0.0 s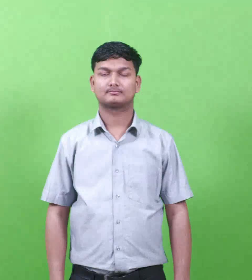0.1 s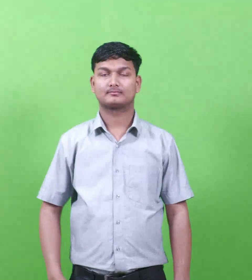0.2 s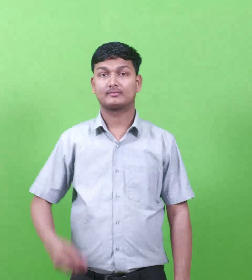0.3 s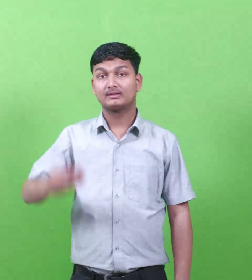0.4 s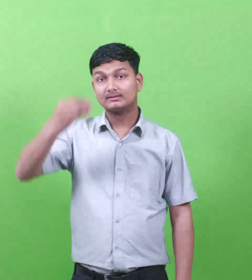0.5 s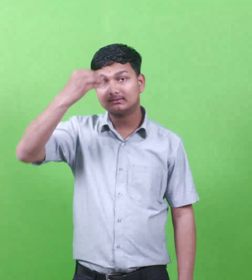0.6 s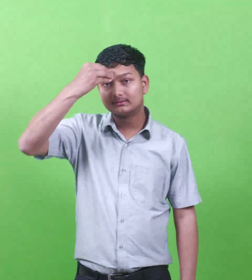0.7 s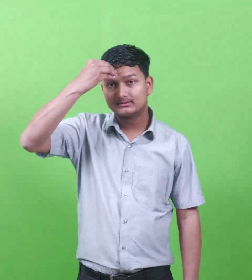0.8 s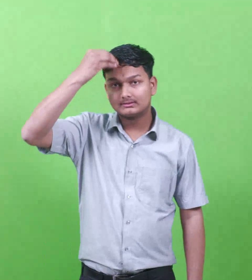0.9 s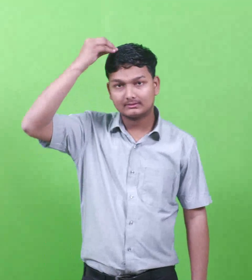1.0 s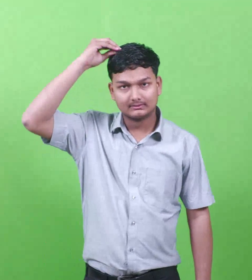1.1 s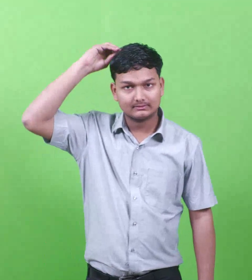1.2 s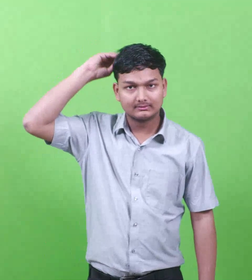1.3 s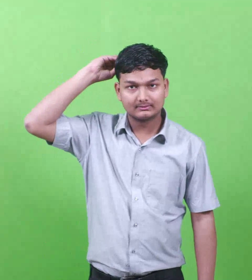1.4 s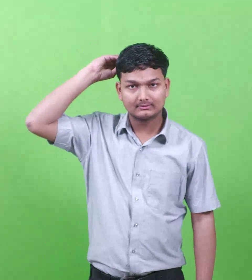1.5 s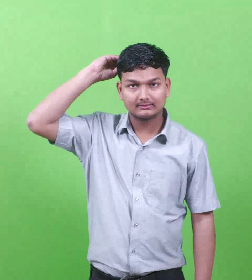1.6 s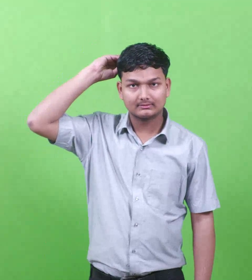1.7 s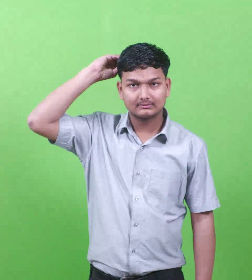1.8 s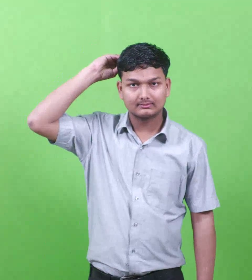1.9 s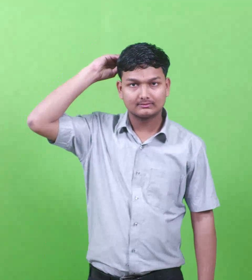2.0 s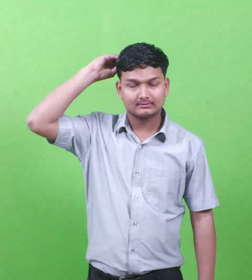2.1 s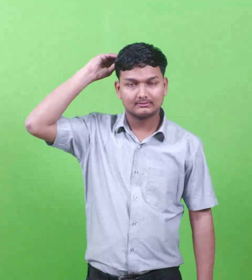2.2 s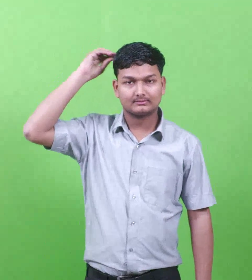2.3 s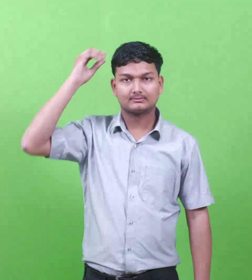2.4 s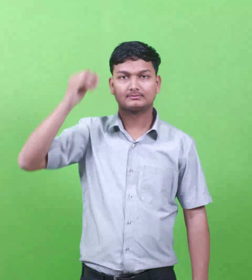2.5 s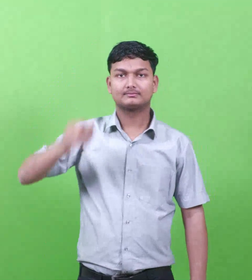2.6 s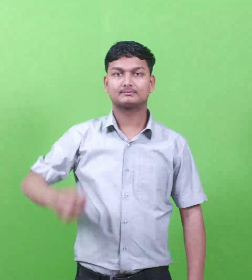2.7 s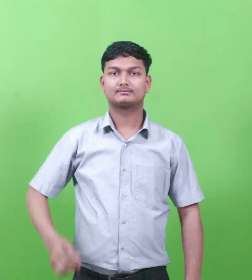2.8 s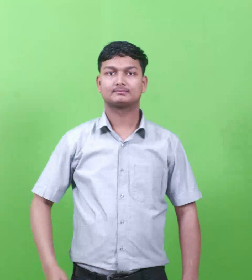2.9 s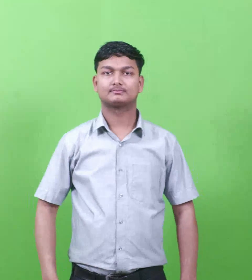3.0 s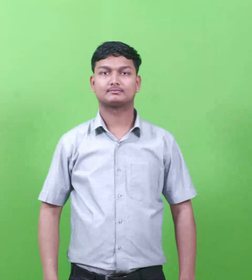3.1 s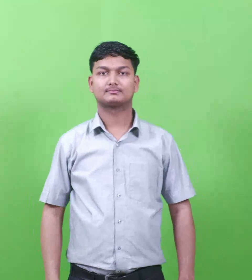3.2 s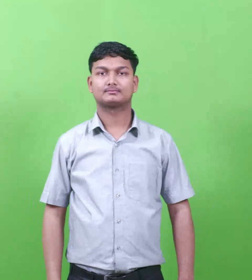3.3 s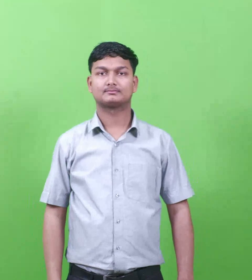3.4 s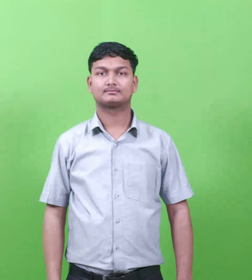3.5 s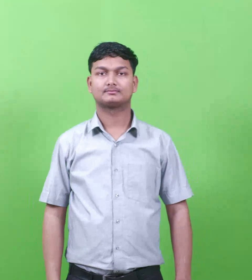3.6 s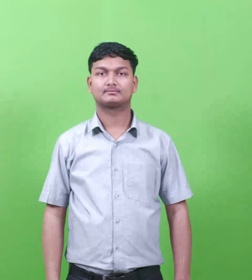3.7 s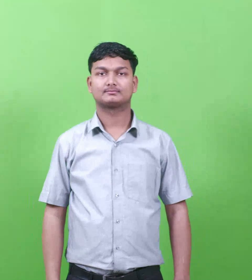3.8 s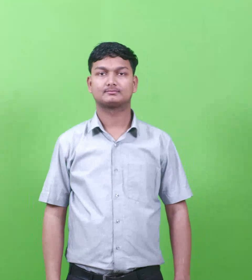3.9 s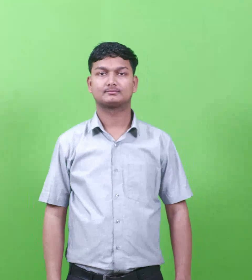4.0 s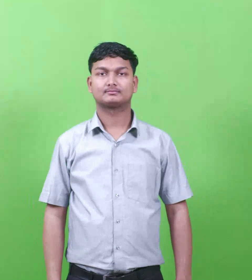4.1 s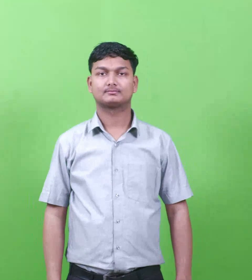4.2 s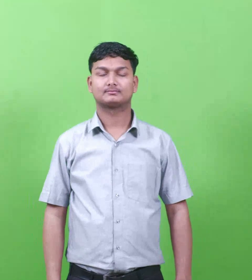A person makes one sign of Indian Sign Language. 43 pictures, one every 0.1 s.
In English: philip
